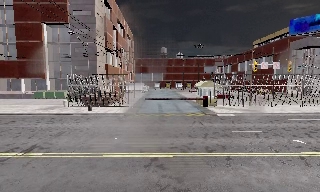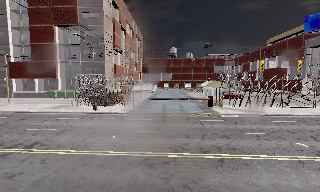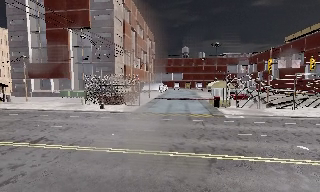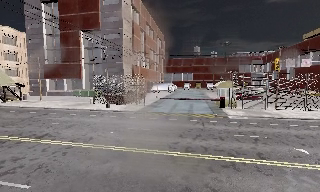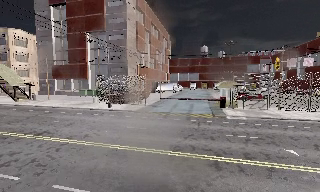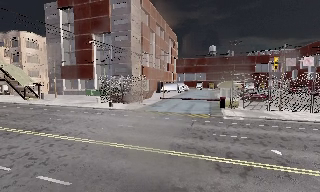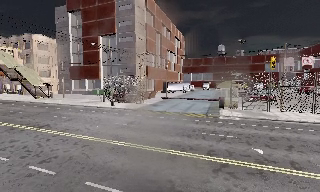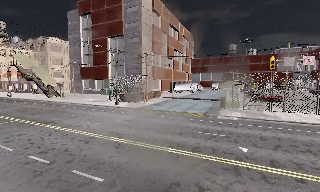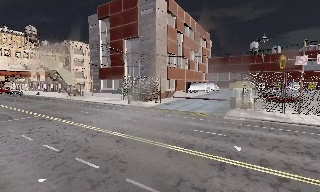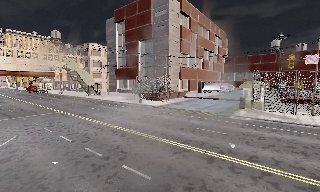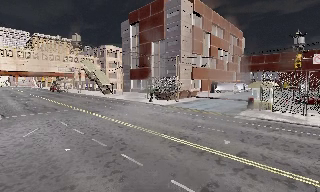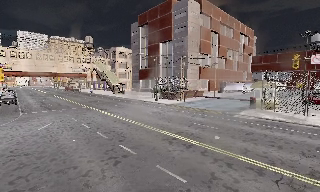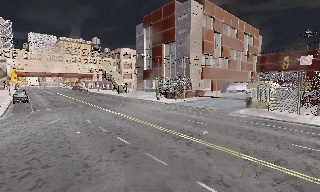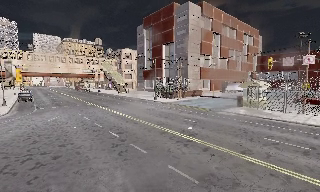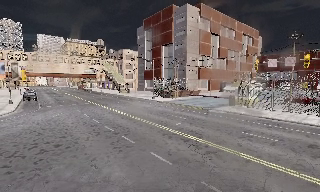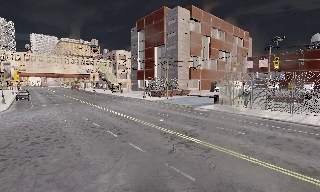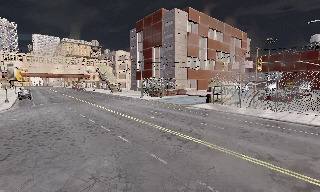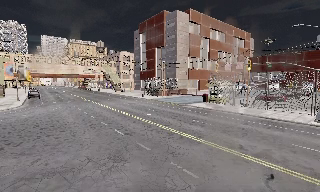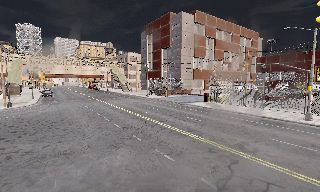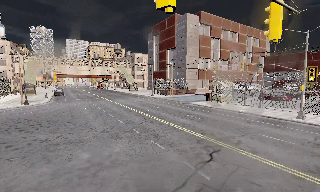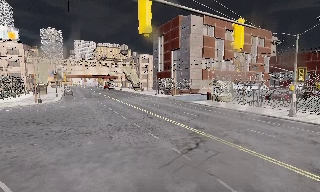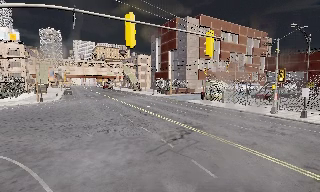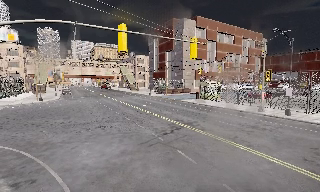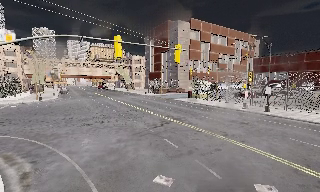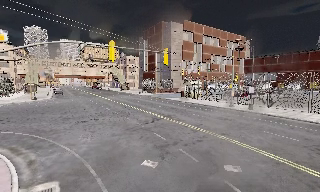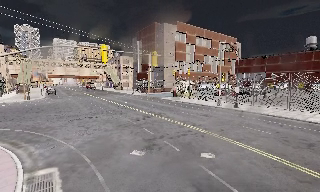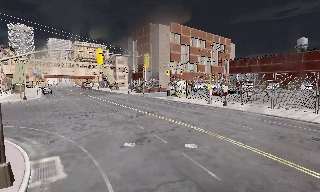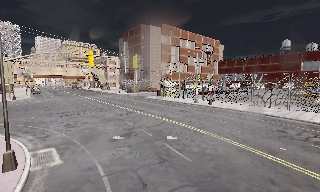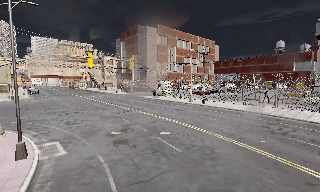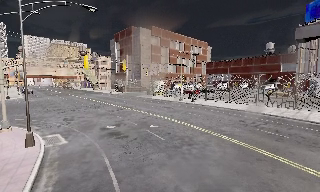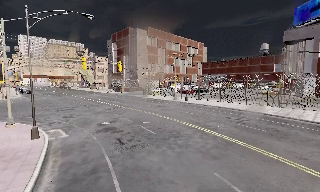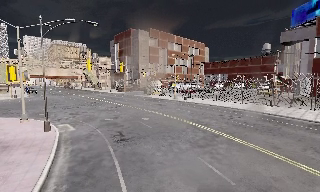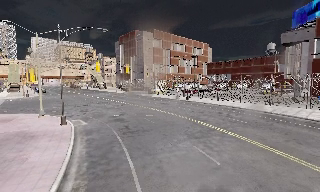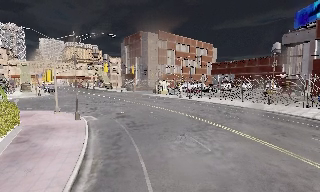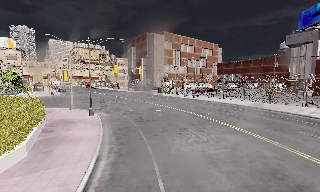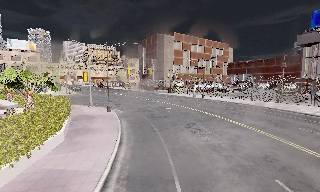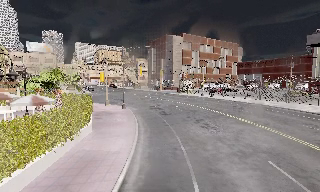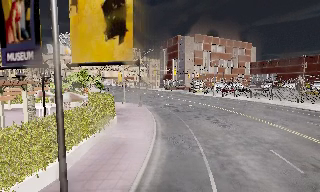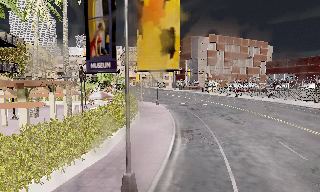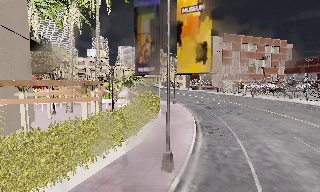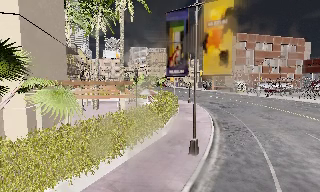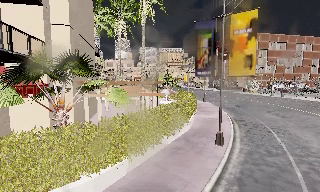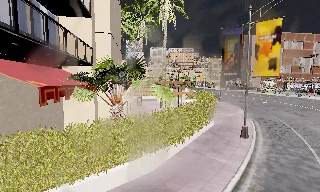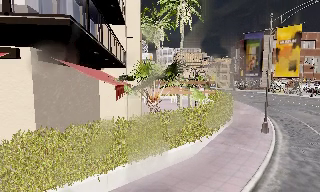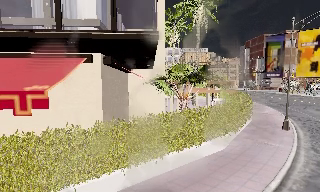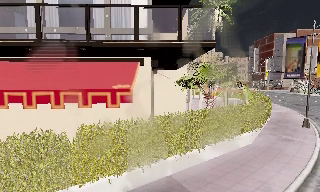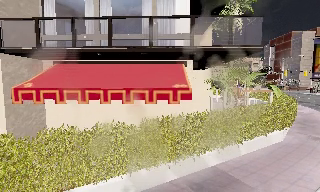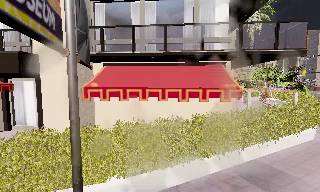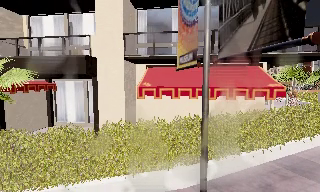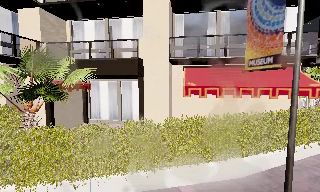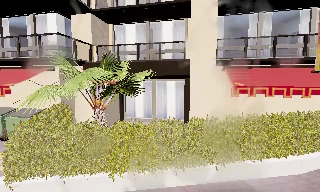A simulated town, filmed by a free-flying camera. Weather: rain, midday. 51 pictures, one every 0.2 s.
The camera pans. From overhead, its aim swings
counterclockwise.
The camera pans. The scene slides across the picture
to the right.
0.0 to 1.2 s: The camera pans to its left, which is counterclockwise from overhead, by about 20 degrees. It travels to its right, about 6 m.
1.2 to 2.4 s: The camera pans to its left, which is counterclockwise from overhead, by about 30 degrees. It travels to its right and backward, about 8 m.
2.4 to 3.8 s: The camera travels backward and to its right, about 11 m, so what stands in front gets smaller.
3.8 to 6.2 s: The camera pans to its right, which is clockwise from overhead, by about 10 degrees. It travels backward, about 16 m, so what stands in front gets smaller.
6.2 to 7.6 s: The scene slides to the right, as the camera pans about 20 degrees to its left. It travels backward, about 10 m, so what stands in front gets smaller.
7.6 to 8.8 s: The scene slides to the right, as the camera pans about 20 degrees to its left. It travels backward and to its left, about 10 m, so what stands in front gets smaller.
8.8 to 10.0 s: The camera swings to its left by about 15 degrees, and the scene slides to the right. It travels to its left, about 11 m, so close, fixed things drift to the right.
The film runs forward here.
